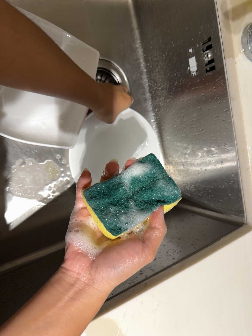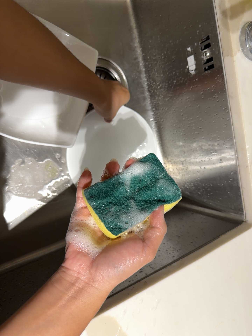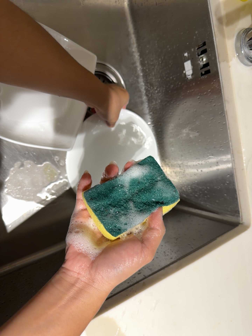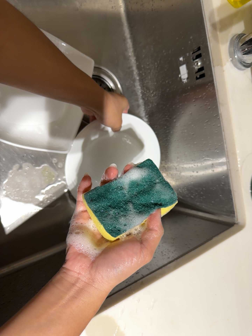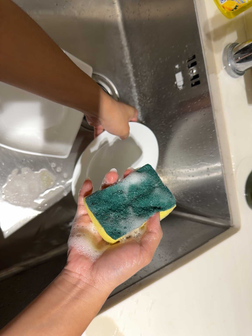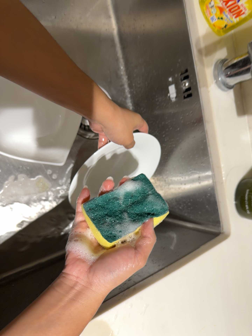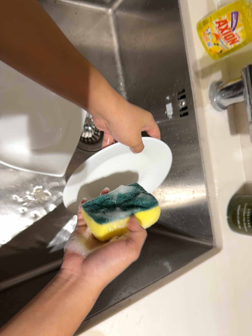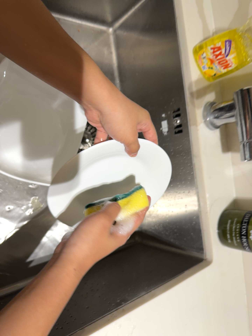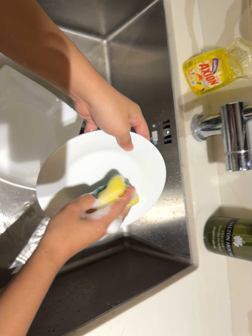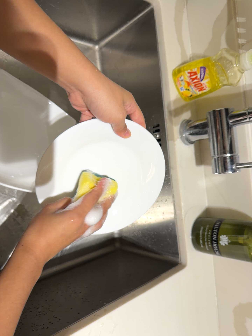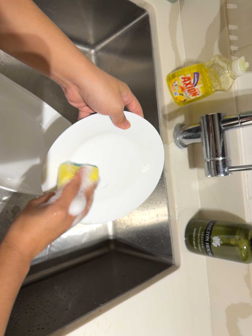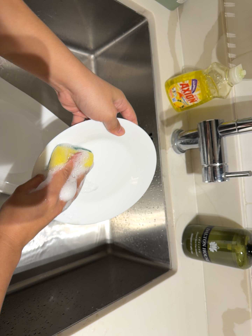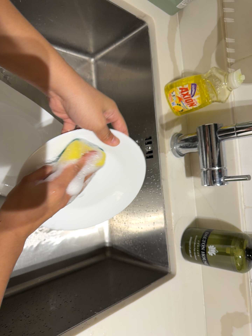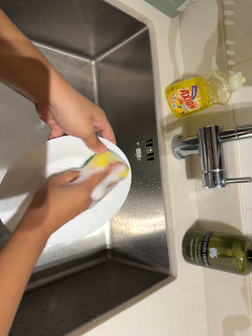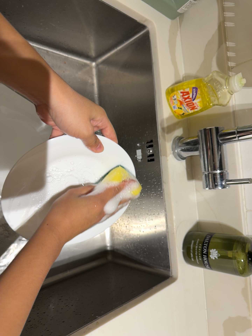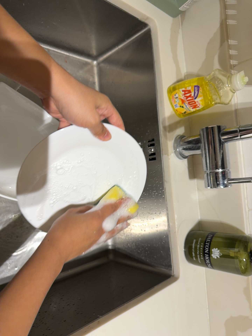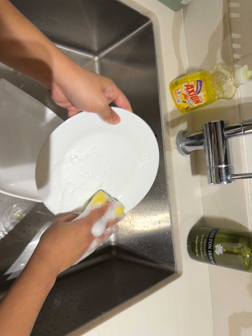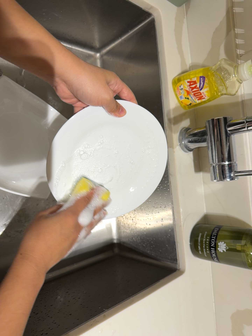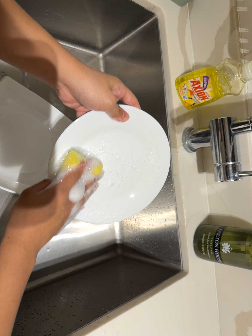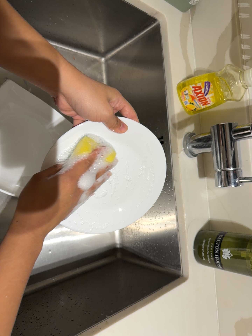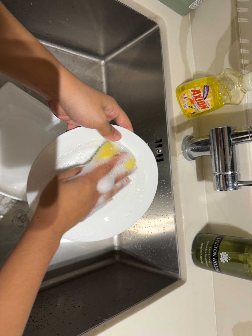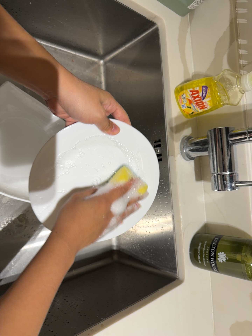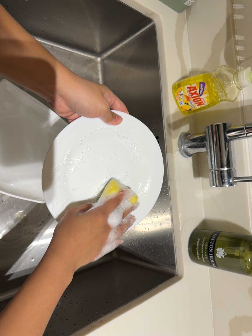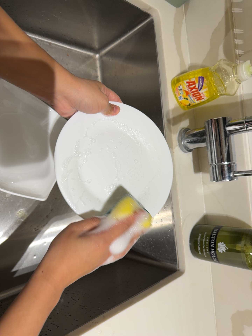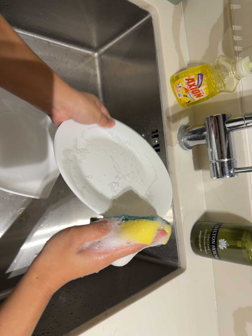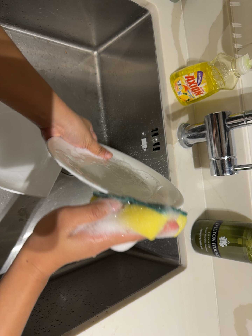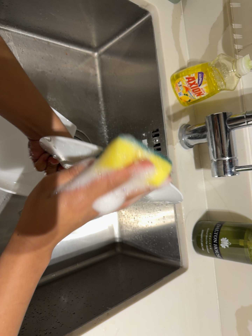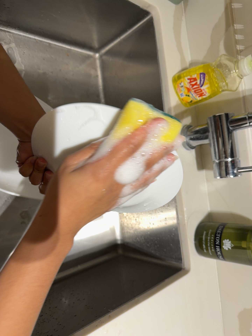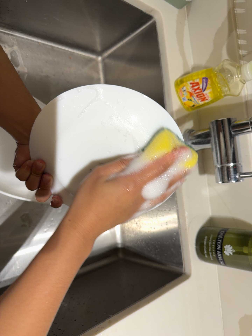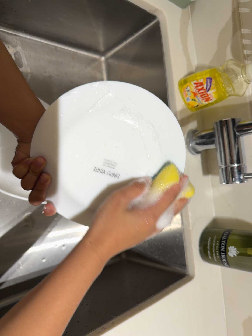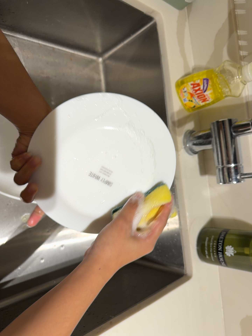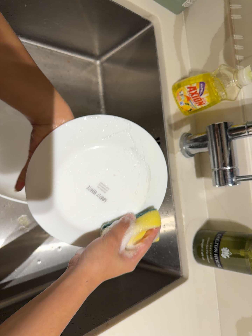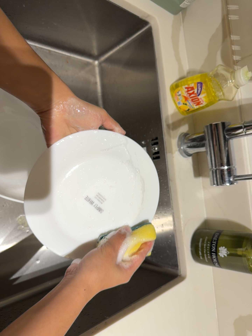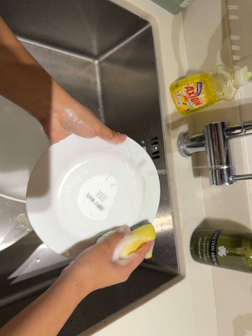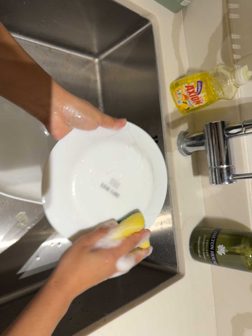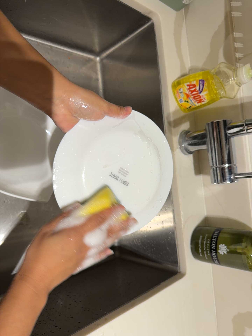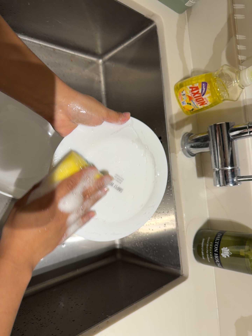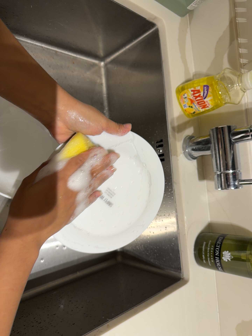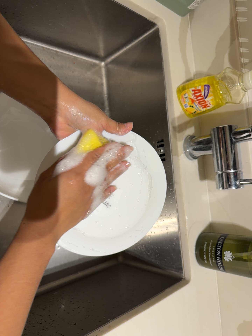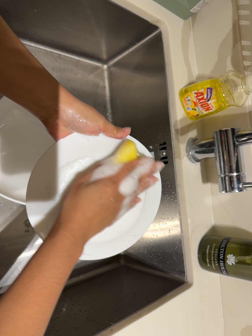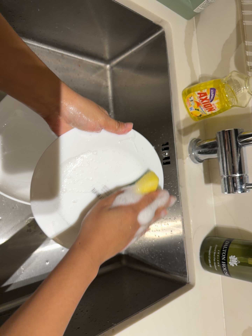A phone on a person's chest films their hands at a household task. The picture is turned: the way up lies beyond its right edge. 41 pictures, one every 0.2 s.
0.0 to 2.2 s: The scene slides to the left, as the camera pans about 15 degrees to its right. It travels backward, about 12 cm, so what stands in front gets smaller. Its aim tips toward the top of its view by about 10 degrees, and the scene shifts downward.
2.2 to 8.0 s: The camera shifts only a little, or ends up much as it began.
The film runs forward here.
